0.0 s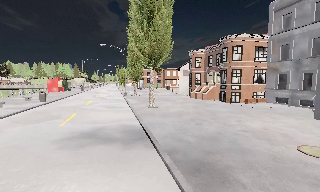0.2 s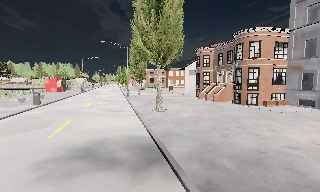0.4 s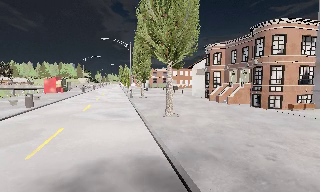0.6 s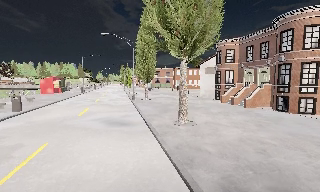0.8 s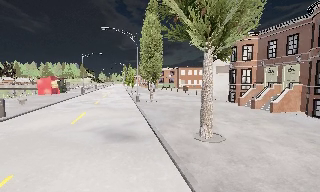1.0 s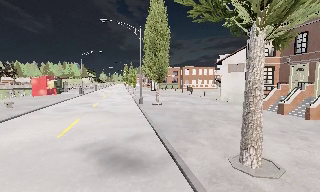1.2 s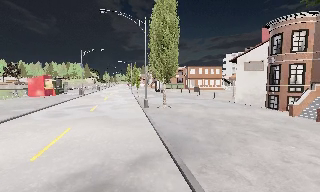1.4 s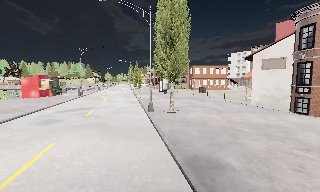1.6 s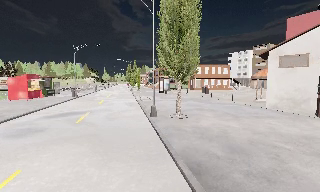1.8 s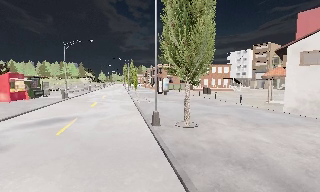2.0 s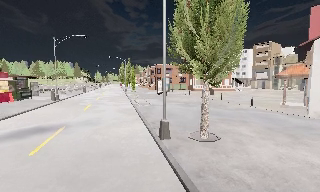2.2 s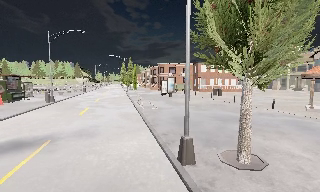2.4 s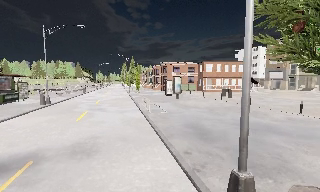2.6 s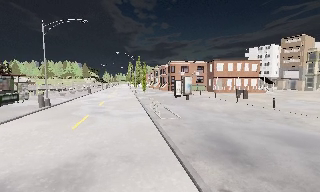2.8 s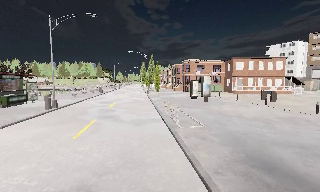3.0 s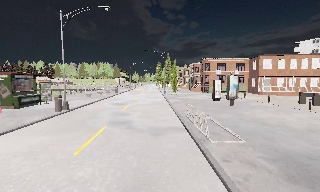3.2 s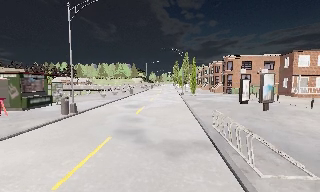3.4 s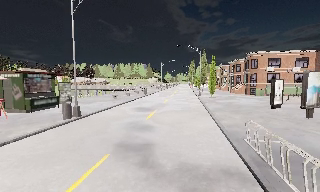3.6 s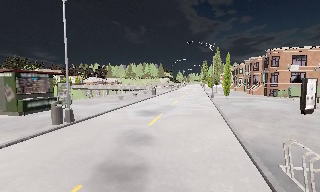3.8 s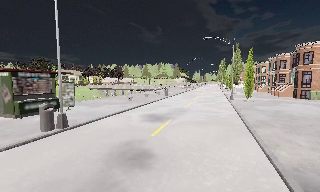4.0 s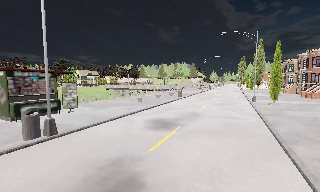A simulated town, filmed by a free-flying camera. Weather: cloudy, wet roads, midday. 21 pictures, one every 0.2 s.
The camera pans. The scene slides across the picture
to the right.
The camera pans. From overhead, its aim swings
counterclockwise.
0.0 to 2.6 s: The camera travels forward, about 25 m, so what stands in front looms larger.
2.6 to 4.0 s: The camera swings to its left by about 35 degrees, and the scene slides to the right. It travels forward, about 12 m.
The film runs forward here.
